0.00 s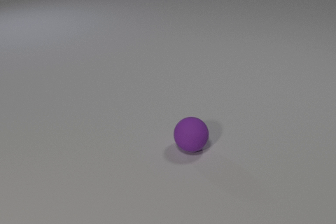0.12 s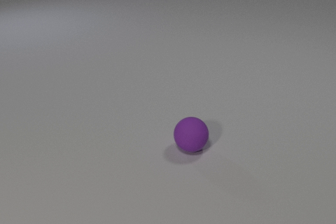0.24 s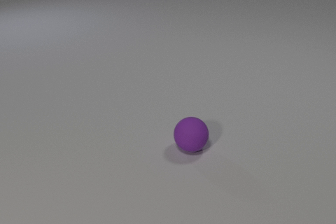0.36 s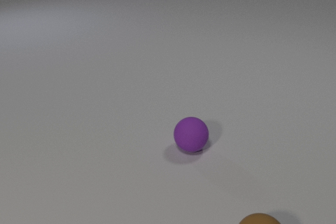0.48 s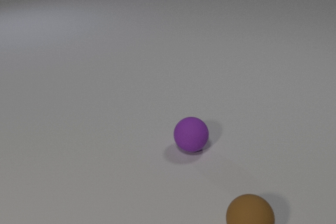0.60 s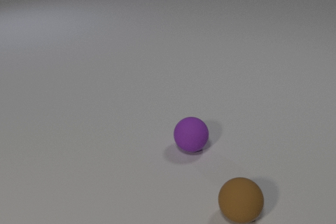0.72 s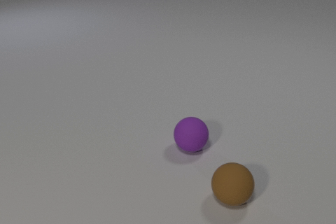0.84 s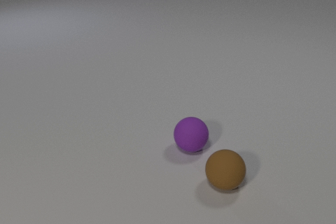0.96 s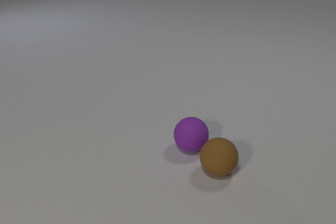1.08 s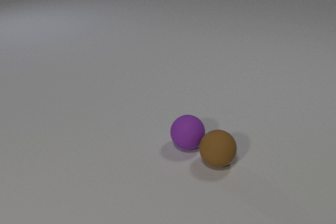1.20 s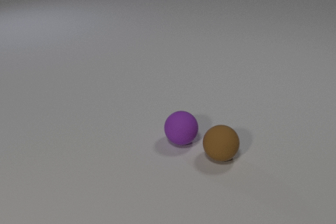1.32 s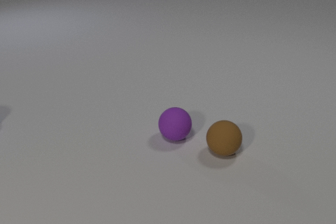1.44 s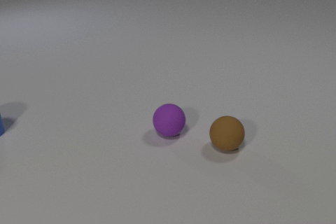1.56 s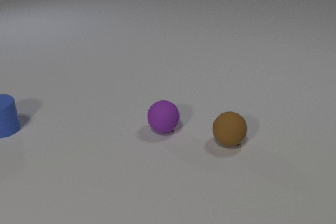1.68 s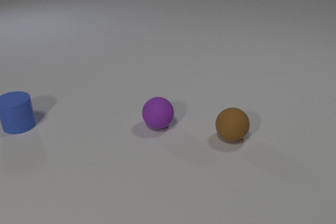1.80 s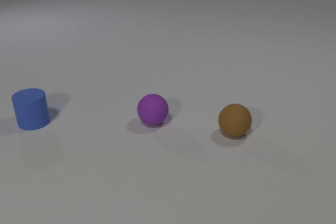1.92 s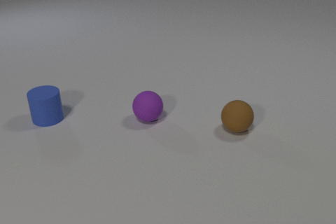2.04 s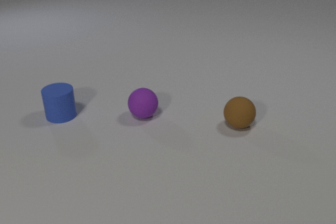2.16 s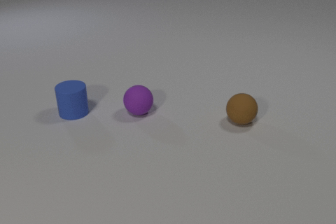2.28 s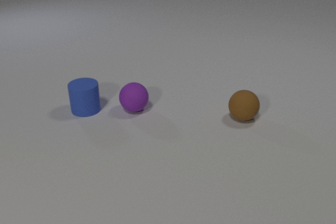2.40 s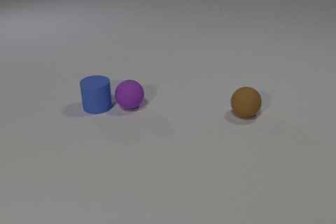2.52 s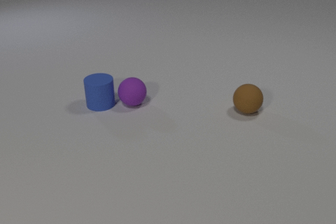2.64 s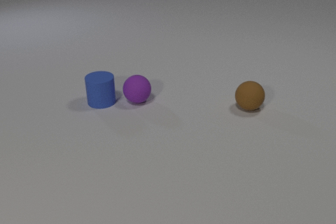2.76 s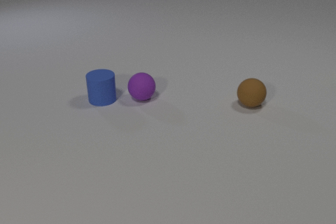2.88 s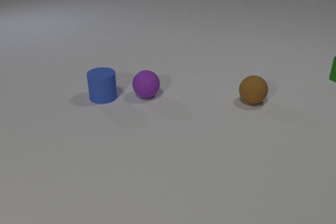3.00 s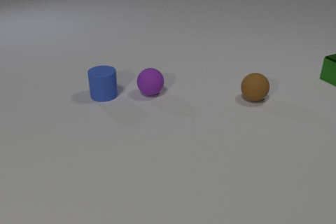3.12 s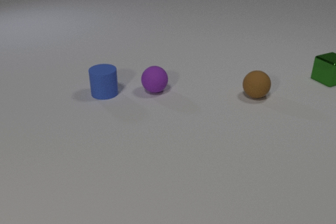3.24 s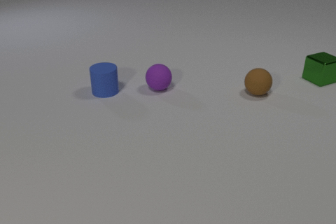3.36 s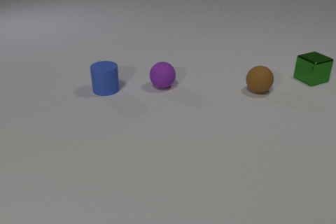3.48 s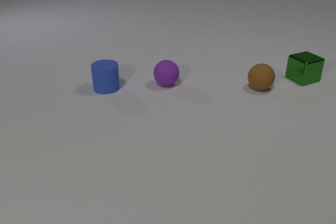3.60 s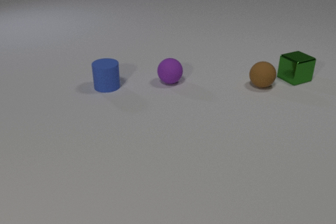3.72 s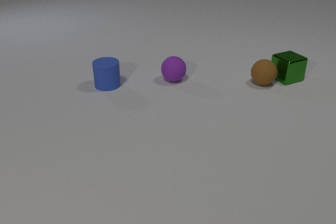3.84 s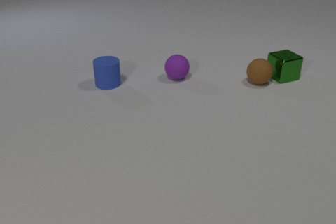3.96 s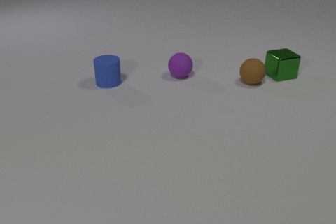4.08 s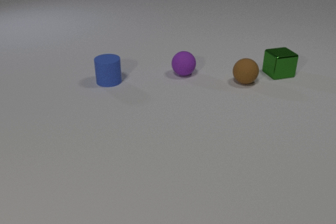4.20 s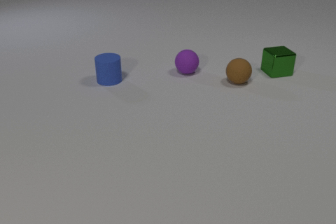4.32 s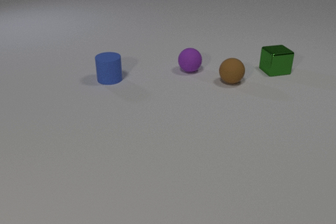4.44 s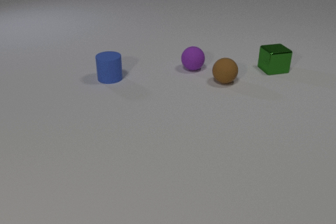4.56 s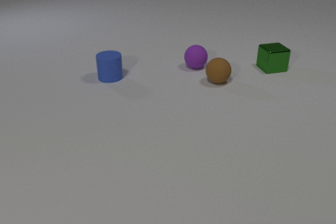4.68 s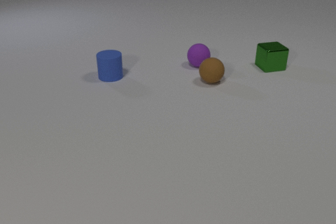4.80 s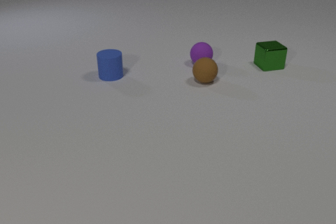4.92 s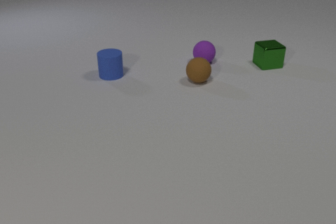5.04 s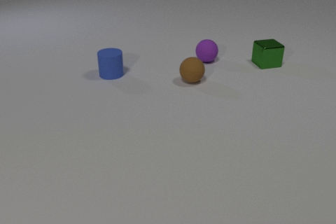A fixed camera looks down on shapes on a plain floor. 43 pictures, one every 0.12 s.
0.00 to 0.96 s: The brown rubber sphere comes in at the bottom edge, rolls away from the camera and to the left.
0.96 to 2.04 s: The brown rubber sphere rolls away from the camera. The purple rubber sphere rolls away from the camera and to the left. The blue rubber cylinder comes in at the left edge, slides to the right. The brown rubber sphere and the purple rubber sphere collide.
2.04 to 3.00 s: The brown rubber sphere rolls away from the camera. The purple rubber sphere rolls away from the camera. The green metal cube comes in at the right edge, slides to the left. The blue rubber cylinder slides to the right and away from the camera. The purple rubber sphere and the blue rubber cylinder collide.
3.00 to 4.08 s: The brown rubber sphere rolls away from the camera. The purple rubber sphere rolls away from the camera and to the right. The green metal cube slides to the left. The blue rubber cylinder slides away from the camera. The brown rubber sphere and the green metal cube collide.
4.08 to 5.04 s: The brown rubber sphere rolls to the left. The purple rubber sphere rolls away from the camera and to the right. The green metal cube slides away from the camera and to the left. The blue rubber cylinder slides away from the camera.
Are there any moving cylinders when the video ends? yes.
How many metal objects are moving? 1.
What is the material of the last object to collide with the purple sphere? rubber.
